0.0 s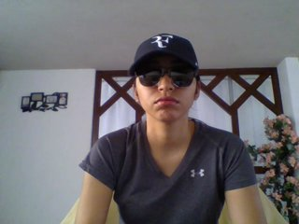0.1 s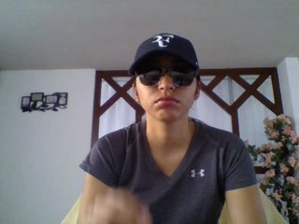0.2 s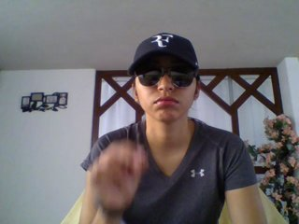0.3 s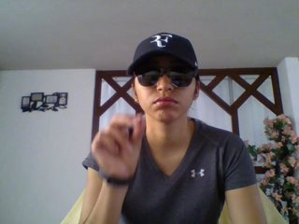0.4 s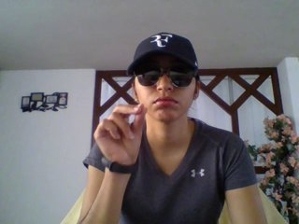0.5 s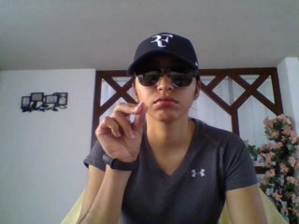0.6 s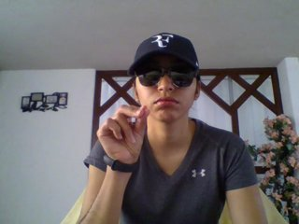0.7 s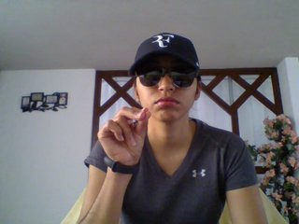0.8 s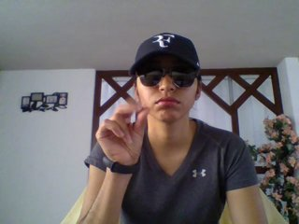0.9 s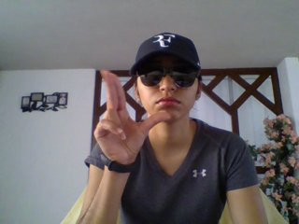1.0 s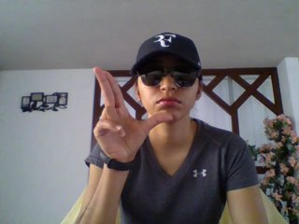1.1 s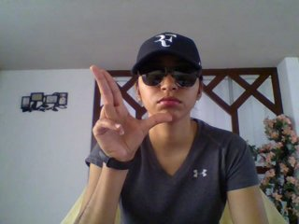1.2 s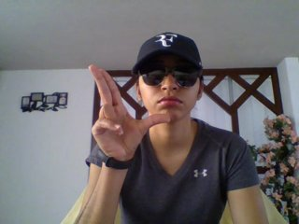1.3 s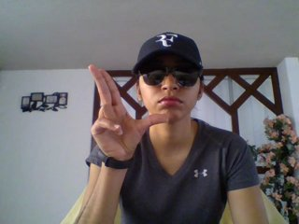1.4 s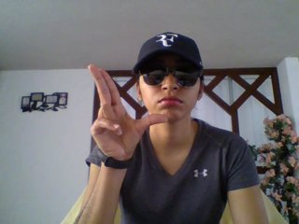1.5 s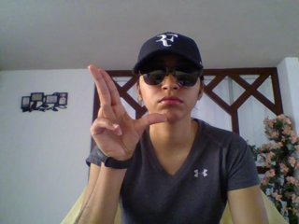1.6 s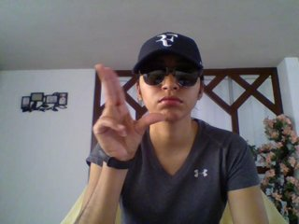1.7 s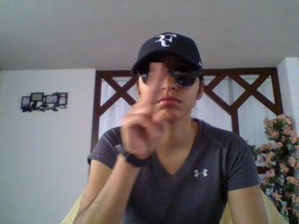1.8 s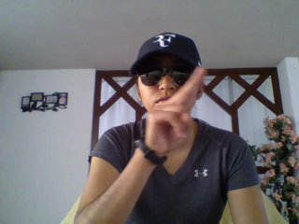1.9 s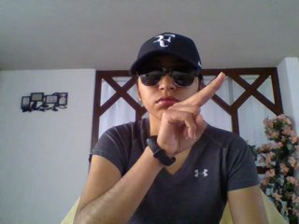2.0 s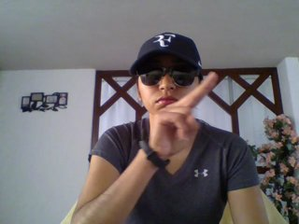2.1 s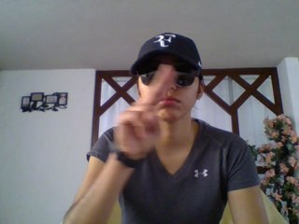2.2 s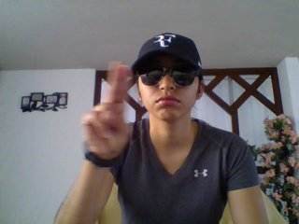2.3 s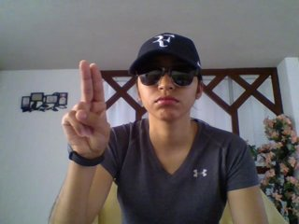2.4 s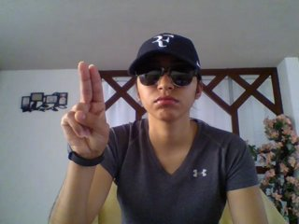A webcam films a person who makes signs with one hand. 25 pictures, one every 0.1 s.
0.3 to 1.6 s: Zoom in.
1.7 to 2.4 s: Pointing with two fingers.
